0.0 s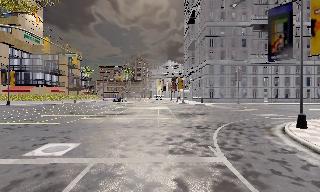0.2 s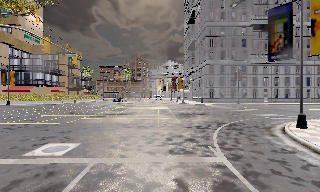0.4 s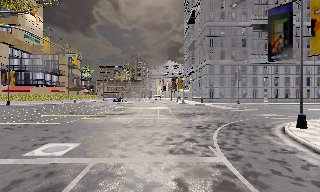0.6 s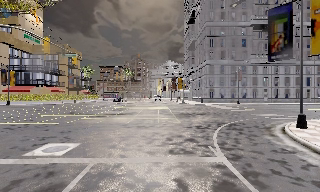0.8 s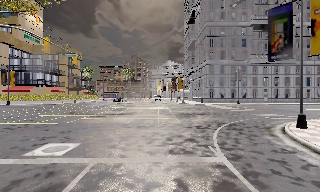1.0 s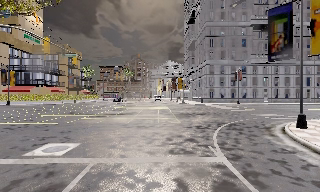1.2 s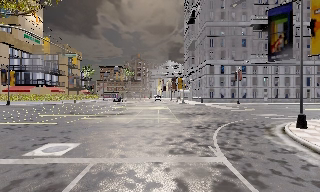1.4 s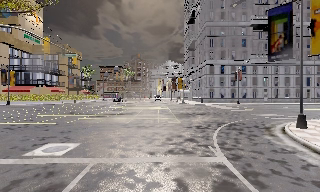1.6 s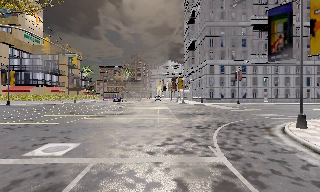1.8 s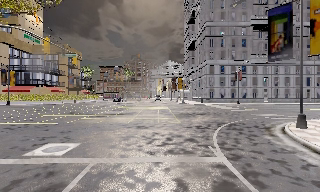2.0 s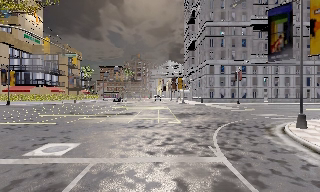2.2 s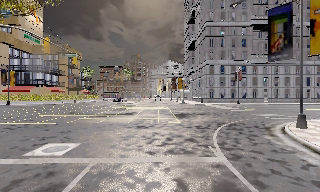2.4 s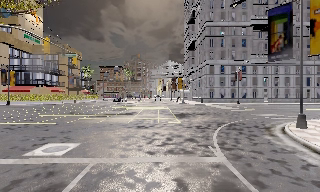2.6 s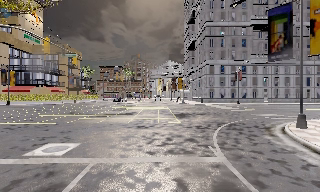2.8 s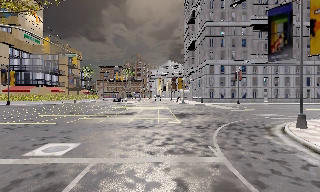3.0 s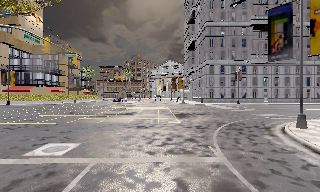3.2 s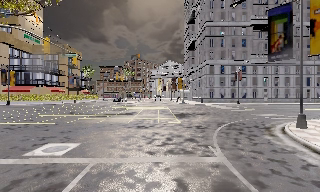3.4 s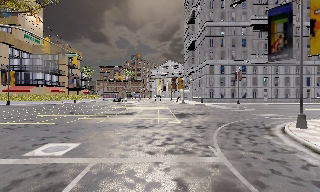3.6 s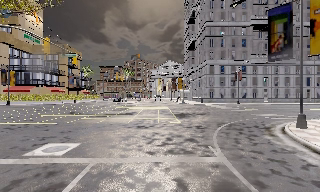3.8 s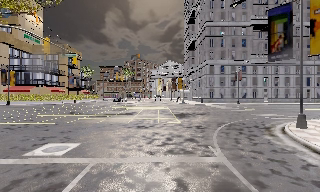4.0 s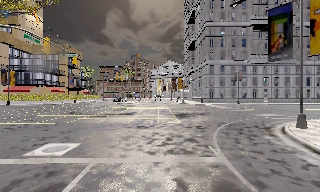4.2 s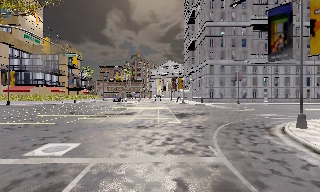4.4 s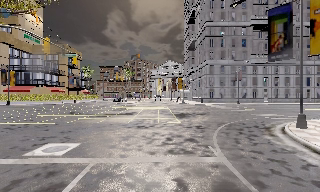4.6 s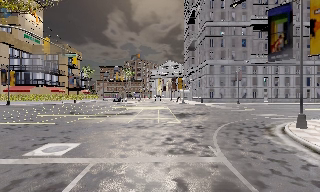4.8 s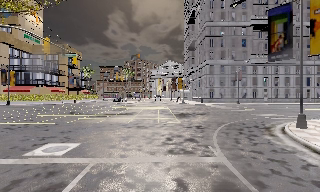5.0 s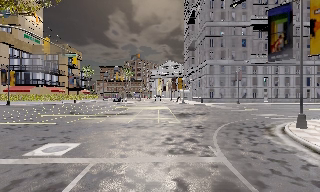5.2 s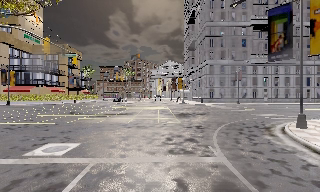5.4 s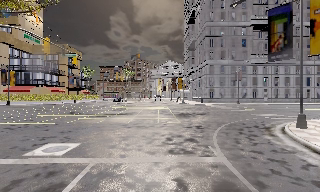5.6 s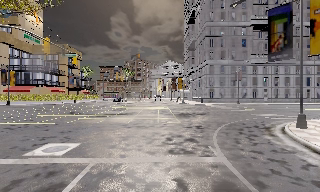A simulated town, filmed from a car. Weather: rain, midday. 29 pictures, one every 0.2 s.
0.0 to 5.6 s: The camera keeps its place and its aim.
The film runs backward here.
